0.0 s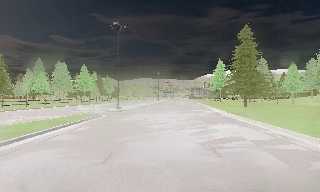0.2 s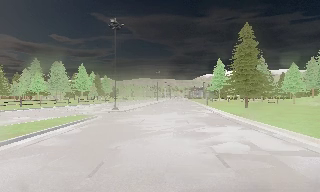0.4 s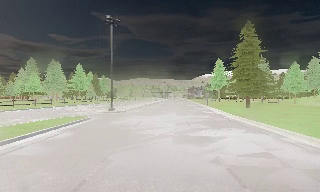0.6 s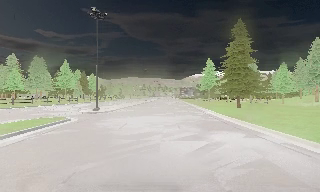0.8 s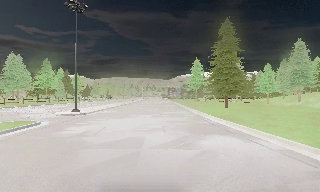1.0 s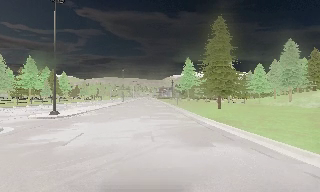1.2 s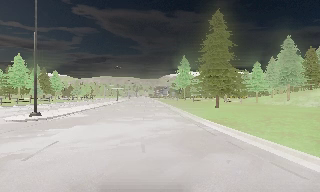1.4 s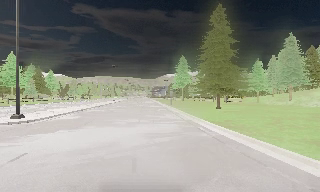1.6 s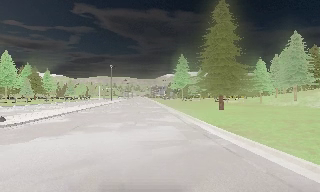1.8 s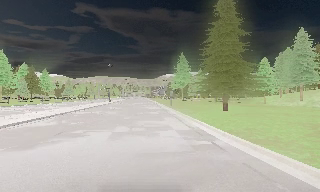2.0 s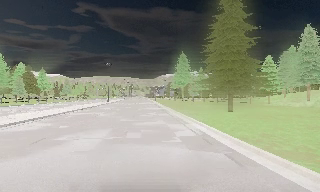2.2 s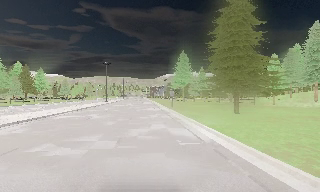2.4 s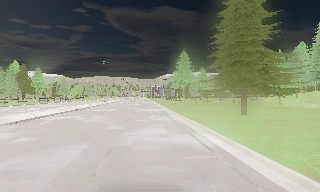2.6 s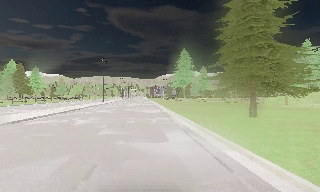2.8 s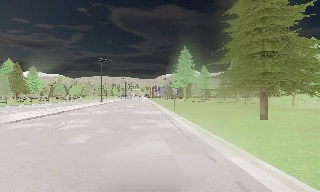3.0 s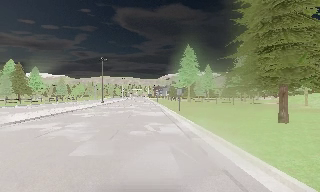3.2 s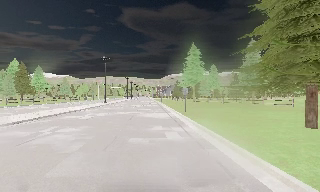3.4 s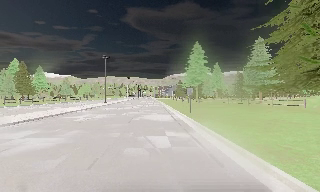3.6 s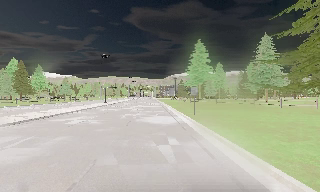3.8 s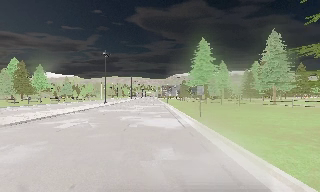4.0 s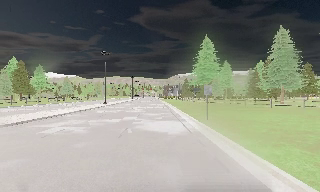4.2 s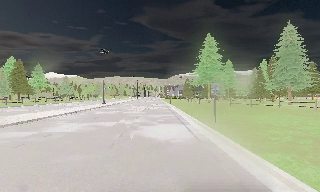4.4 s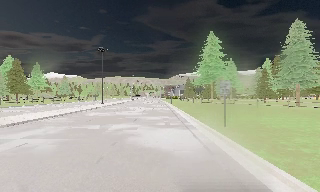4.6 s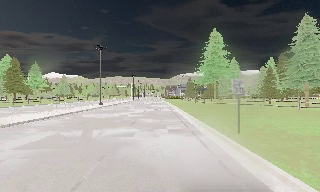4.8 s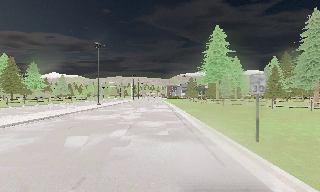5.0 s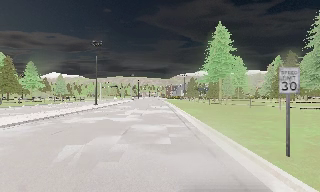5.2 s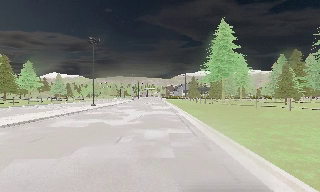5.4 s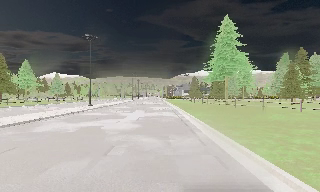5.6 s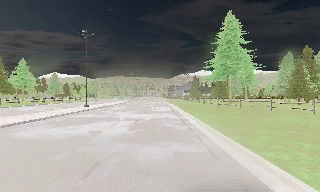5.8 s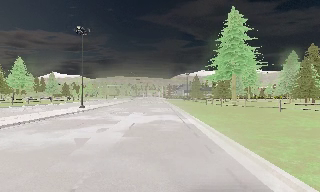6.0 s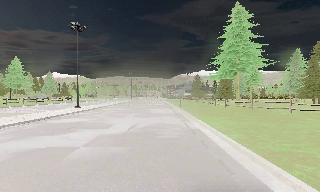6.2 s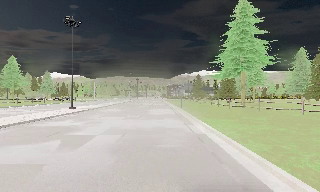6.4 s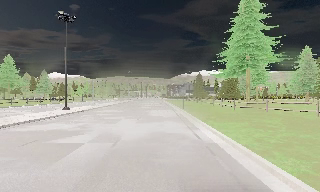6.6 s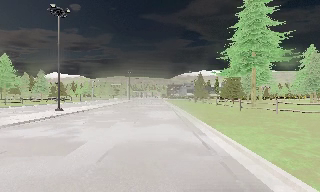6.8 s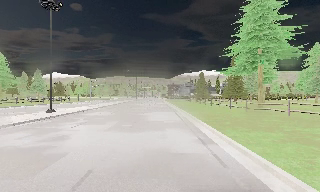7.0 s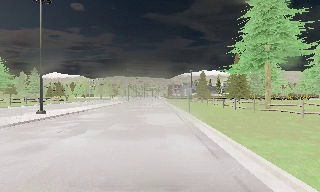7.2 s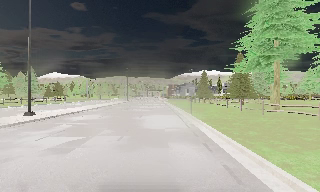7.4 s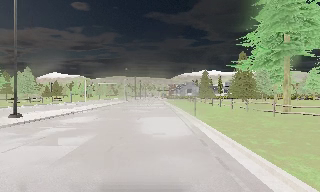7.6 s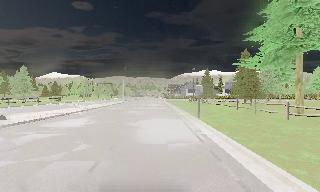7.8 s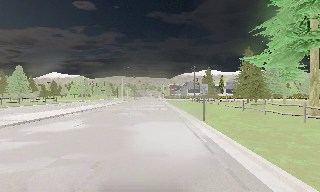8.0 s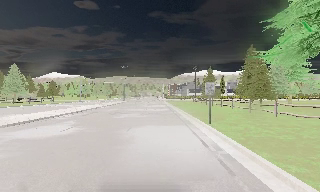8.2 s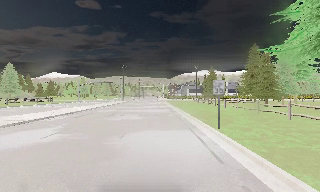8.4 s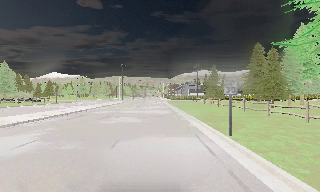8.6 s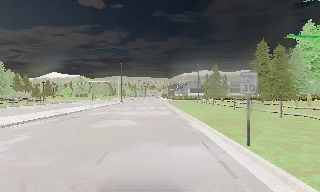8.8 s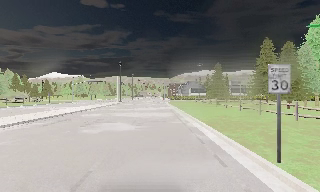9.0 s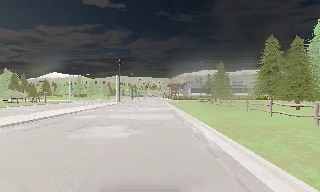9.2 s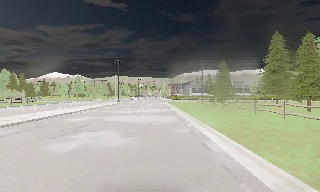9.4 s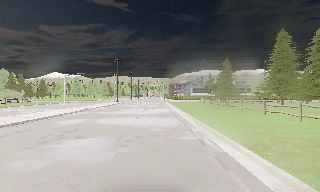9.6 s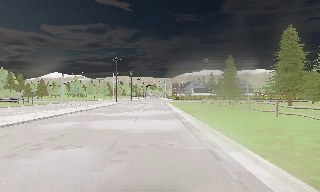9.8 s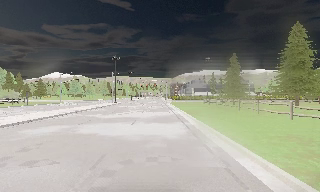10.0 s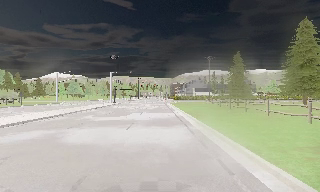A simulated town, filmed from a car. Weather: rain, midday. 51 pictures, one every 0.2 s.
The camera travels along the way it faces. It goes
forward.
0.0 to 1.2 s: The camera pans to its right, which is clockwise from overhead, by about 15 degrees. It travels forward, about 7 m, so what stands in front looms larger. It gains speed.
1.2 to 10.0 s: The camera travels forward, about 60 m, so what stands in front looms larger.
The film runs forward here.
